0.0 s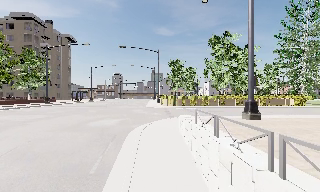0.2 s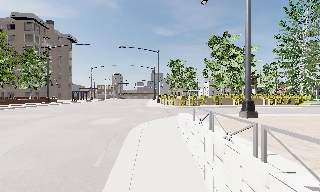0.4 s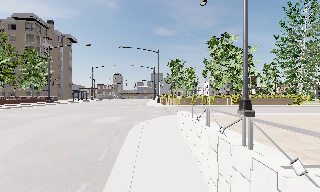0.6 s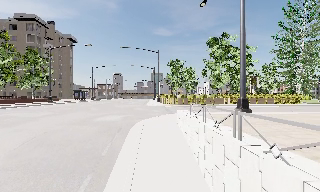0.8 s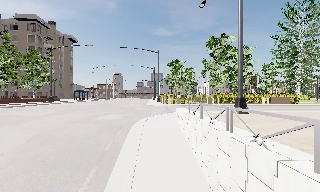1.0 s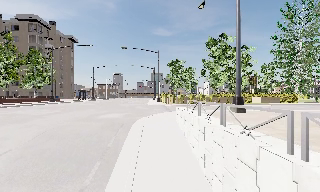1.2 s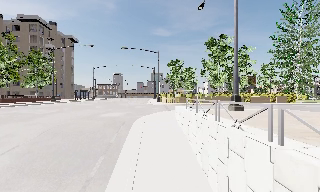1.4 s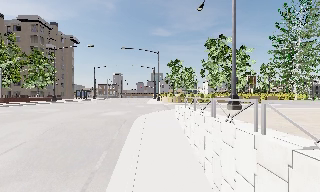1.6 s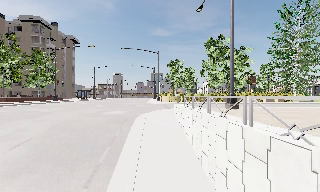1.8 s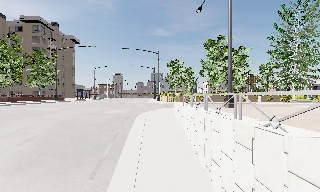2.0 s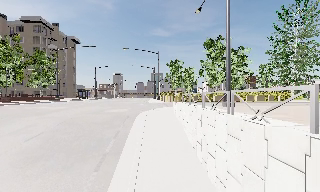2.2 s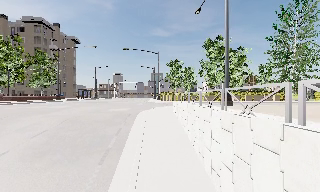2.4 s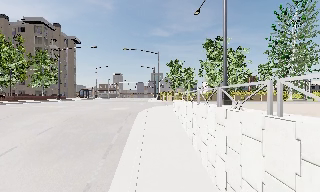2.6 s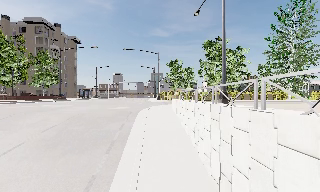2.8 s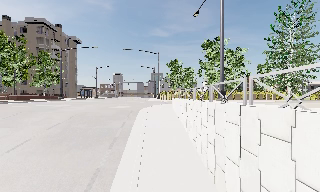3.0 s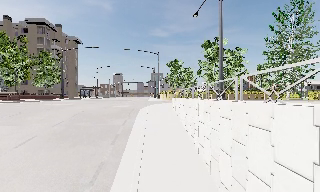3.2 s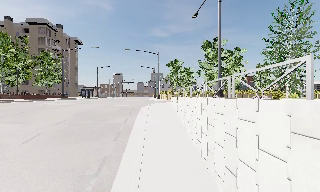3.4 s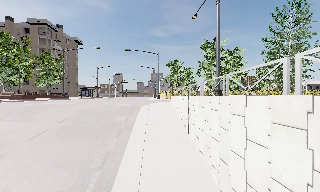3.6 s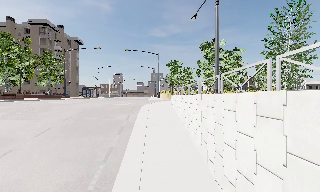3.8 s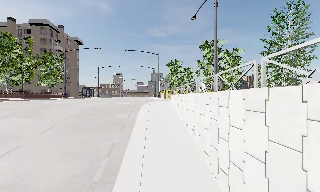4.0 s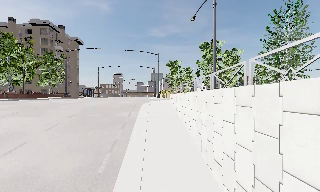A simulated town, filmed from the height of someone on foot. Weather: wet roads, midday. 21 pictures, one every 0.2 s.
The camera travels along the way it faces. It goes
backward.
0.0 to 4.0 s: The camera travels backward, about 6 m, so what stands in front gets smaller.
The film runs backward here.
